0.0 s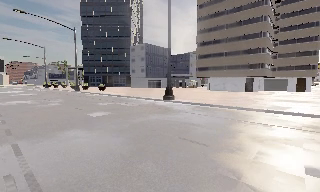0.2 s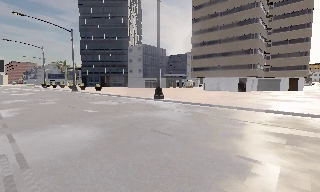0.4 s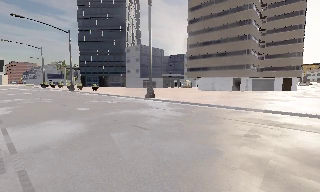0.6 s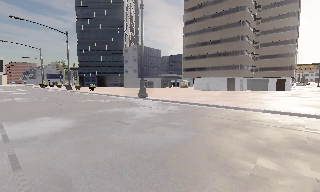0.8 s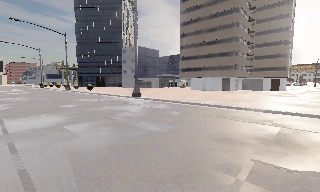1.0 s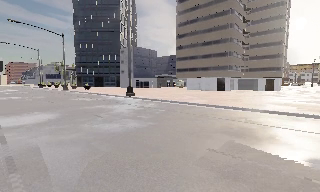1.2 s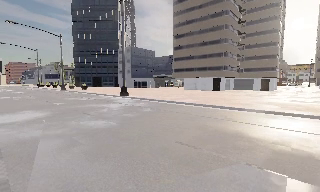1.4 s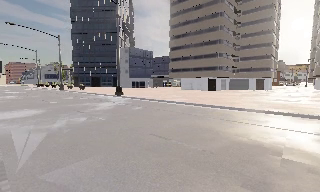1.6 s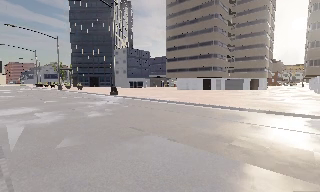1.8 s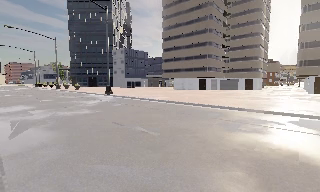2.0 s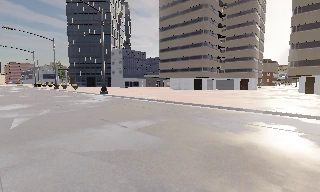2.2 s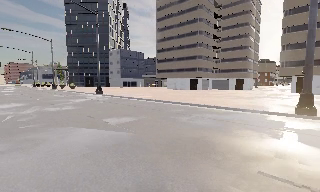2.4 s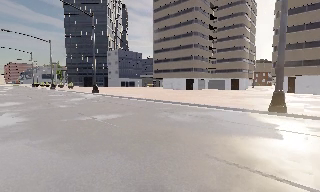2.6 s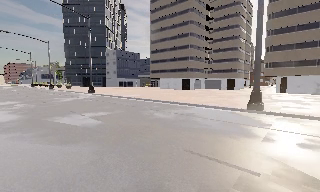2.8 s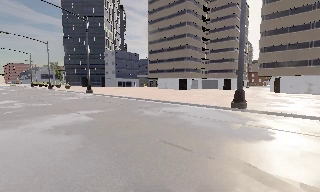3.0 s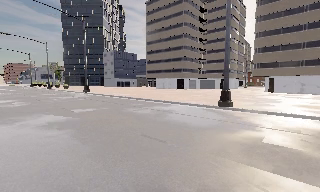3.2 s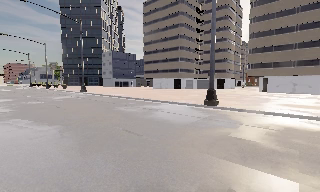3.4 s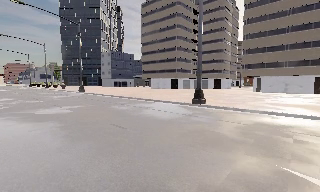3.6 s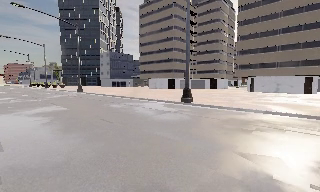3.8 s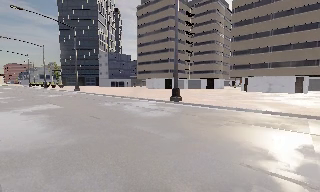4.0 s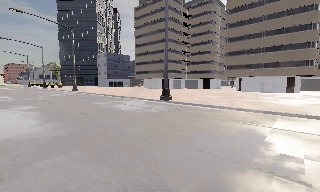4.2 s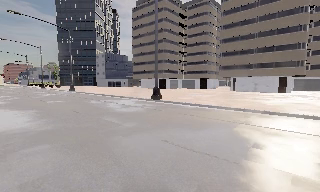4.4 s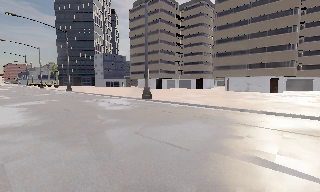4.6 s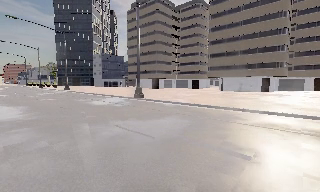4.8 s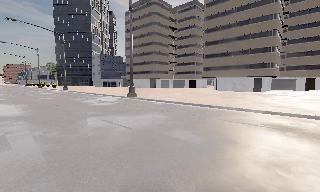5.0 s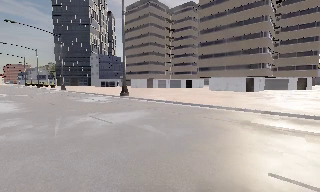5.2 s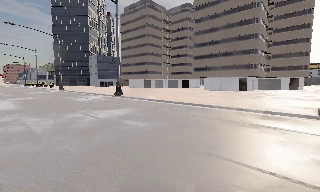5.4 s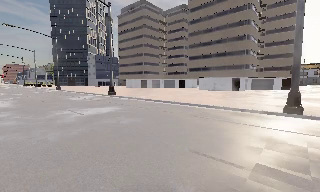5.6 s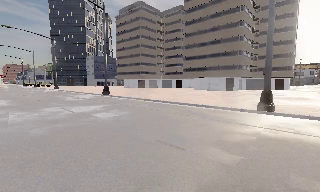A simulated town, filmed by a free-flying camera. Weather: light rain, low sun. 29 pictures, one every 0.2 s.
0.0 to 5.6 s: The camera travels to its right and backward, about 30 m, so close, fixed things drift to the left.
The film runs backward here.
